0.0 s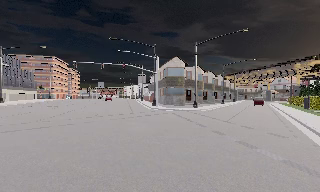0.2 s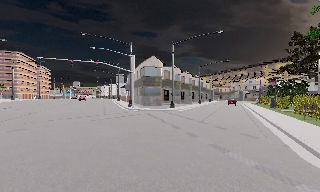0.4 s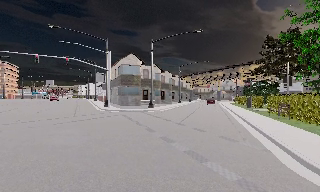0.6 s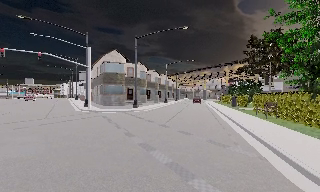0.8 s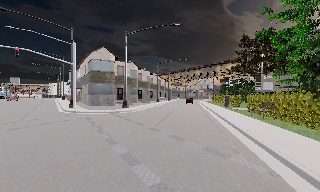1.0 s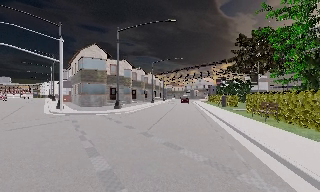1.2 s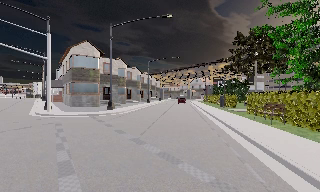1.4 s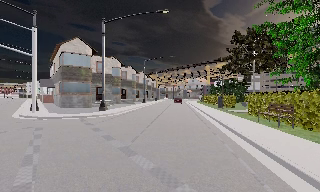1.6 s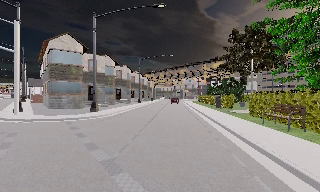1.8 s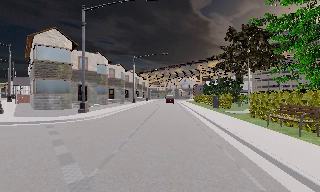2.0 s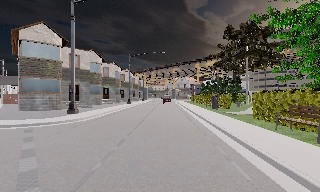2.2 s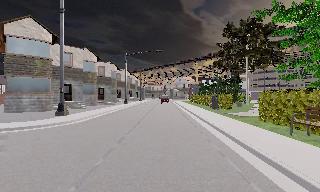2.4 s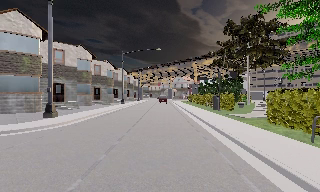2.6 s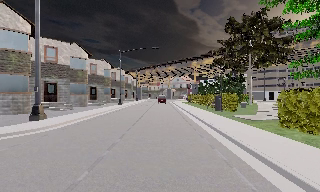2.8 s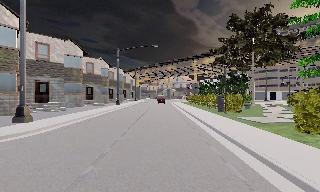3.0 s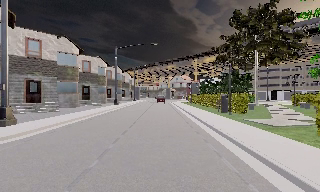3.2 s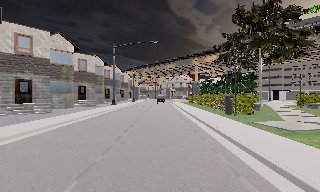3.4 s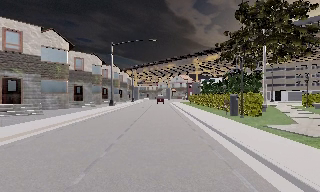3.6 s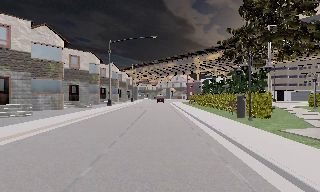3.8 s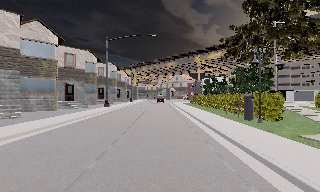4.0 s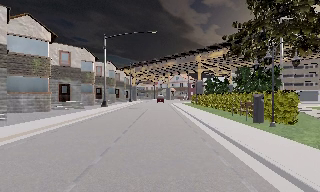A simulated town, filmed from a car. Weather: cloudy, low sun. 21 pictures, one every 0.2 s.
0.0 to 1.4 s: The scene slides to the left, as the camera pans about 25 degrees to its right. It travels forward, about 7 m, so what stands in front looms larger.
1.4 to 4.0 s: The camera travels forward, about 14 m, so what stands in front looms larger.
The film runs forward here.
